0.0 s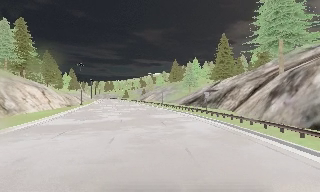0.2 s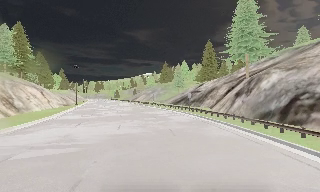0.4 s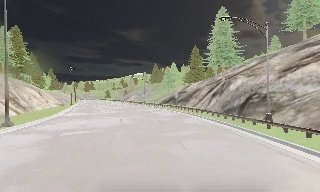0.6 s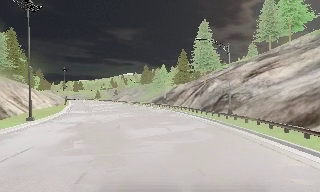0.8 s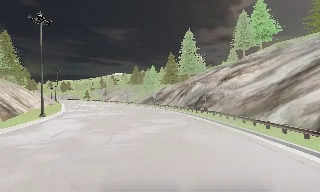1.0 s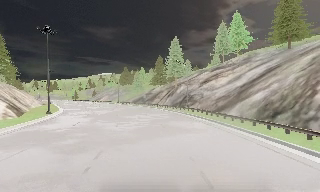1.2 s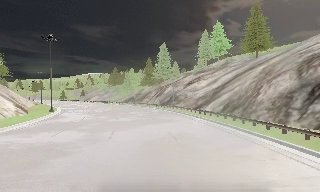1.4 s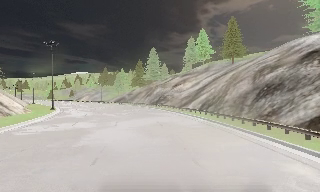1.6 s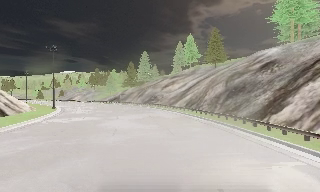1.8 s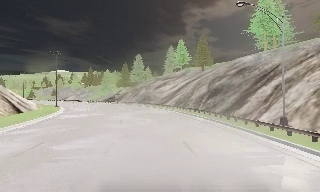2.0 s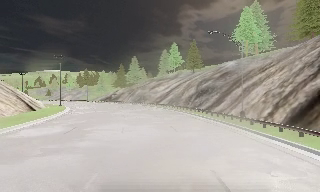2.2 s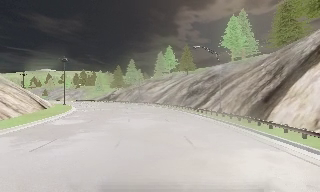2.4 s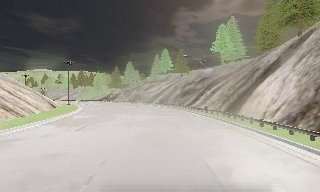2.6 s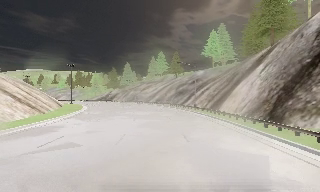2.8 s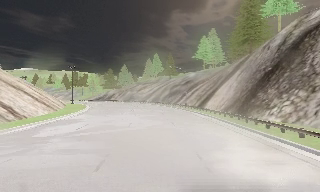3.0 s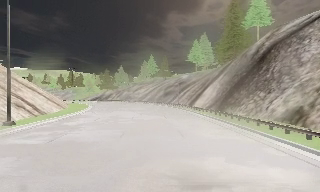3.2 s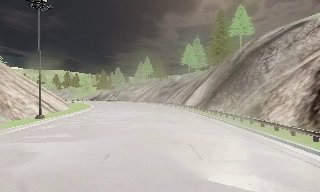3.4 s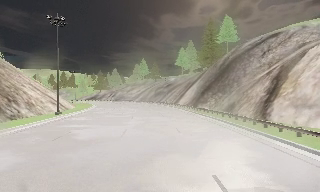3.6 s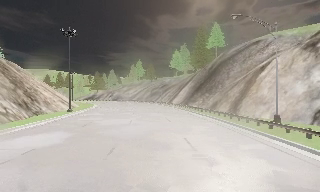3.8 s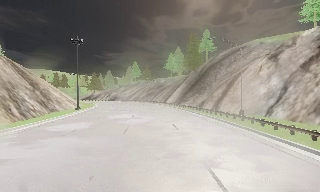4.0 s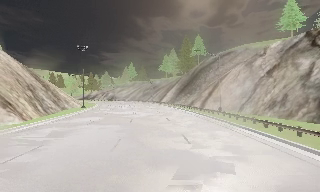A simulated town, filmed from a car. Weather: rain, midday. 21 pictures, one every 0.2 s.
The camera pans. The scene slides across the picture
to the left.
The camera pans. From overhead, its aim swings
clockwise.
0.0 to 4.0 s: The camera pans to its right, which is clockwise from overhead, by about 50 degrees. It travels backward, about 80 m.
The film runs backward here.
